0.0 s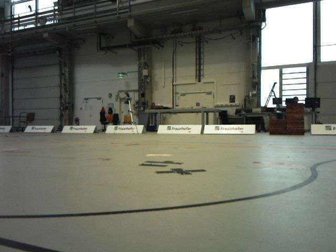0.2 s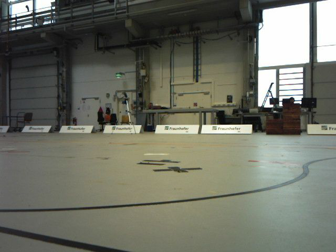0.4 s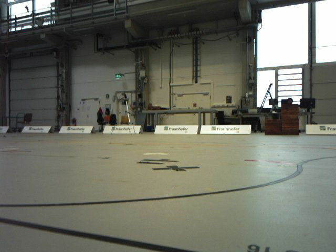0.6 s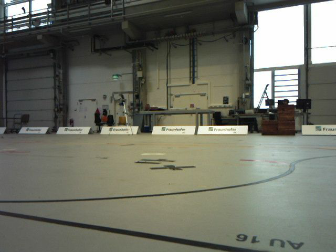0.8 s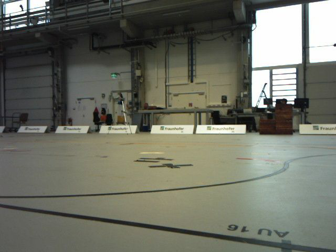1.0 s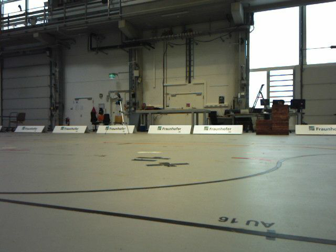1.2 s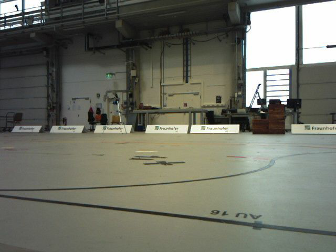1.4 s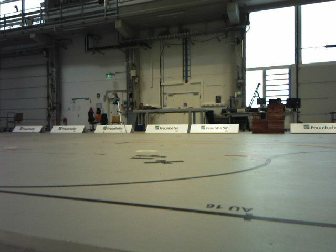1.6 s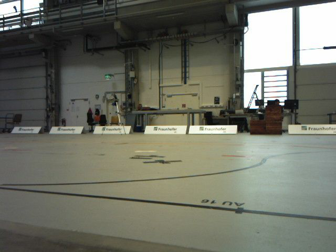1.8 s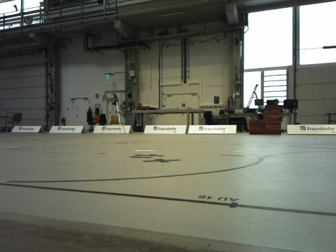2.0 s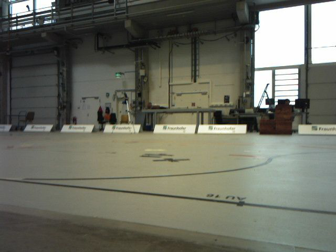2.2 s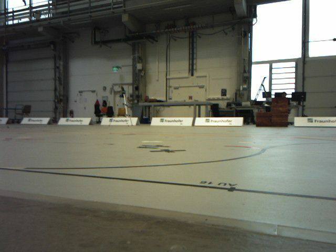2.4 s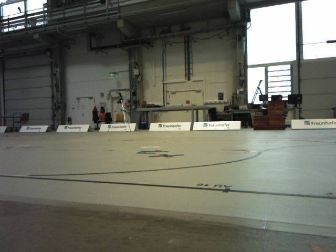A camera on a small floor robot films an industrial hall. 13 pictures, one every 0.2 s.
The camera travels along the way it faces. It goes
backward.
0.0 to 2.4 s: The camera travels backward, about 0.5 m, so what stands in front gets smaller.
The film runs backward here.
